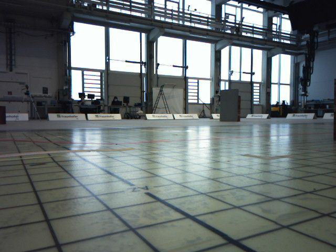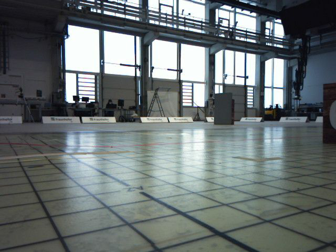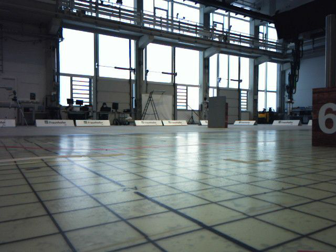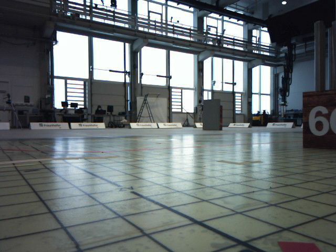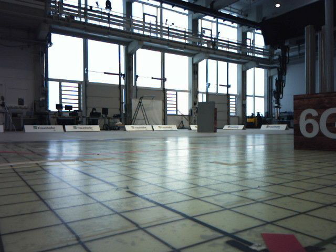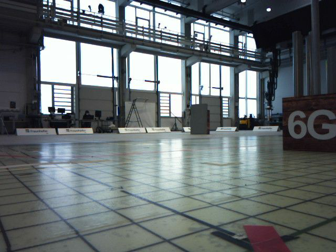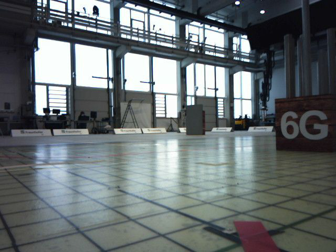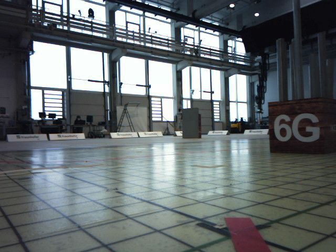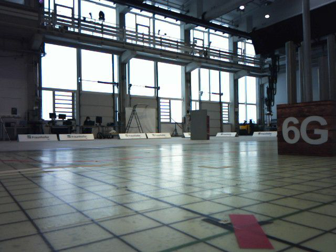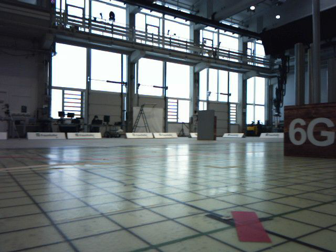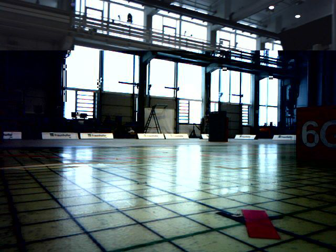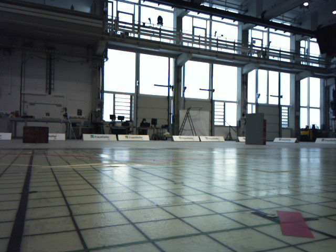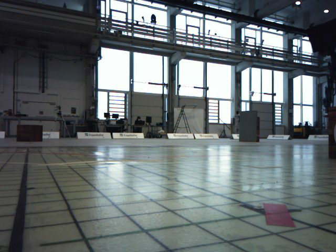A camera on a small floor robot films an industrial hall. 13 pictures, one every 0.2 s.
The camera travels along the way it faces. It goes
backward.
0.0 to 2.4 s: The camera travels backward, about 0.5 m, so what stands in front gets smaller.
The film runs backward here.
